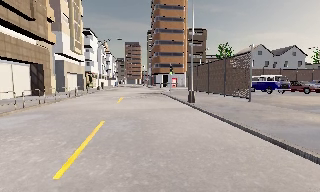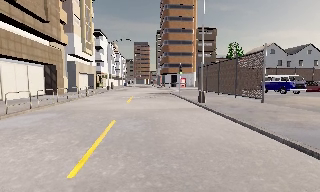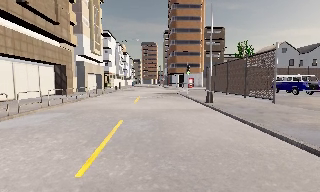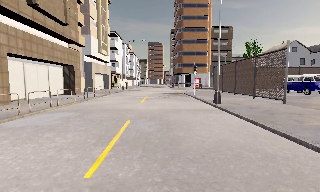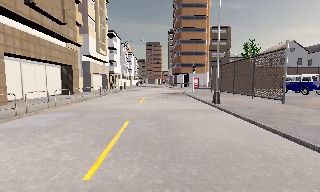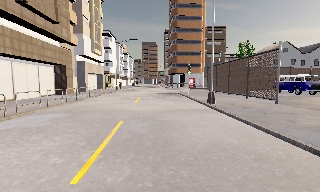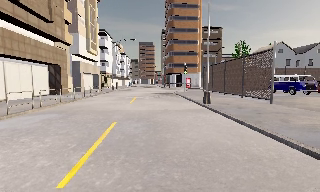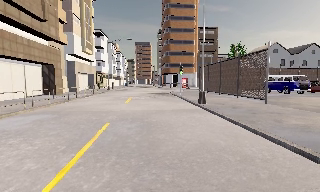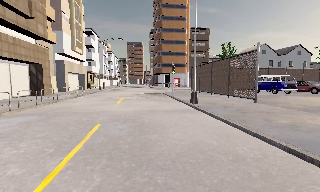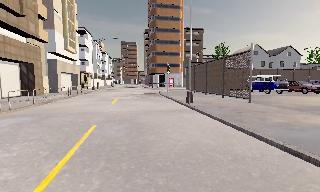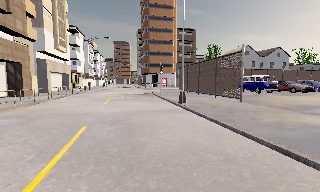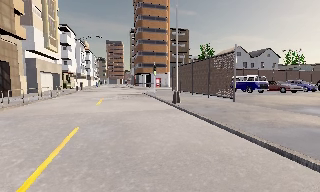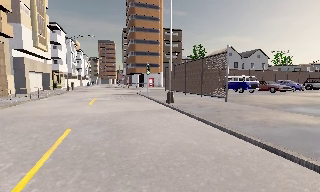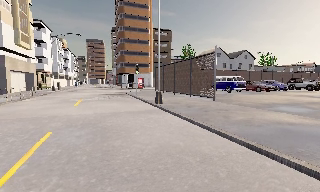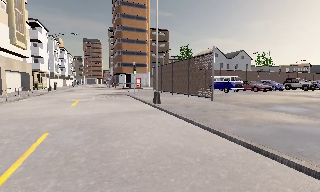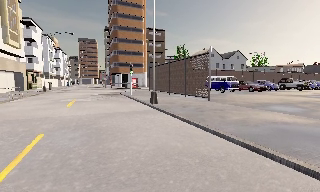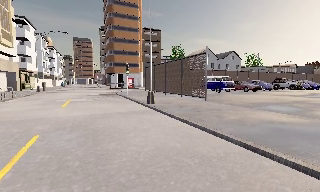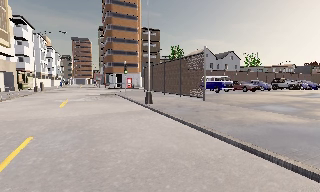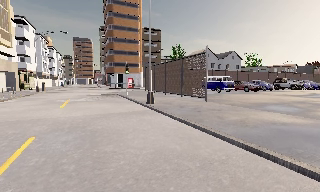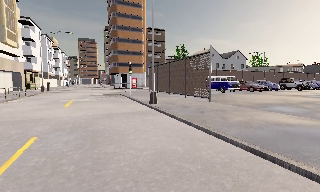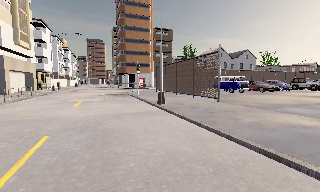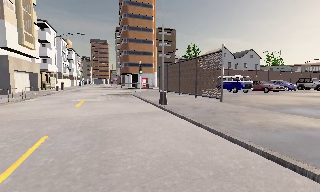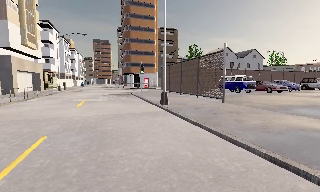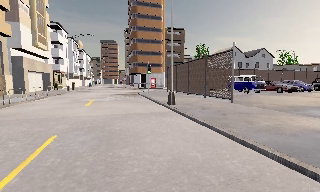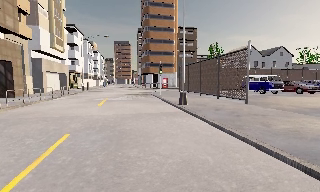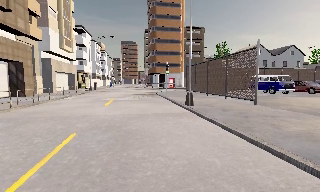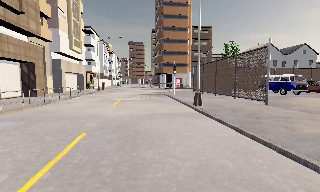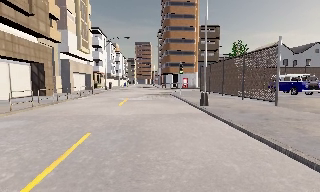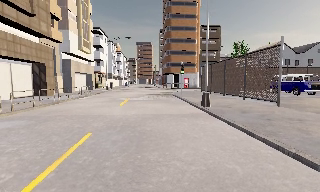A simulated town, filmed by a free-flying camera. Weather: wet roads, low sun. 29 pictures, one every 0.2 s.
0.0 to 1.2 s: The camera shifts only a little, or ends up much as it began.
1.2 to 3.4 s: The camera pans to its right, which is clockwise from overhead, by about 20 degrees. It travels forward, about 0.5 m, so what stands in front looms larger.
3.4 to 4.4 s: The camera shifts only a little, or ends up much as it began.
4.4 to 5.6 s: The camera pans to its left, which is counterclockwise from overhead, by about 15 degrees.
The film runs forward here.
